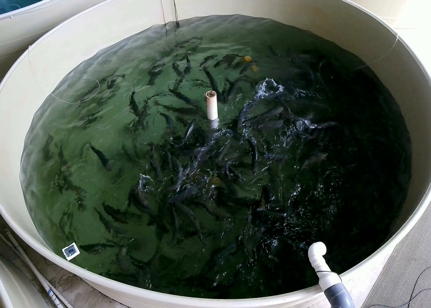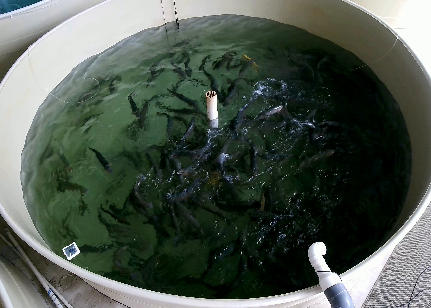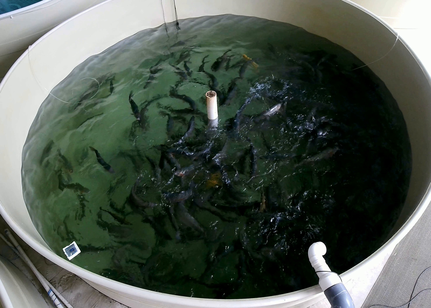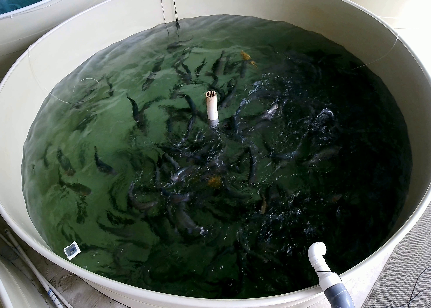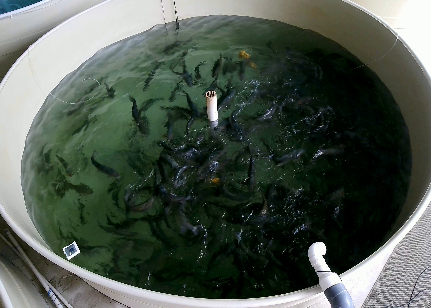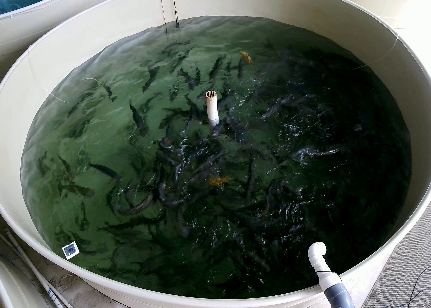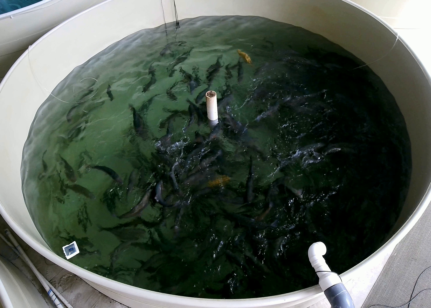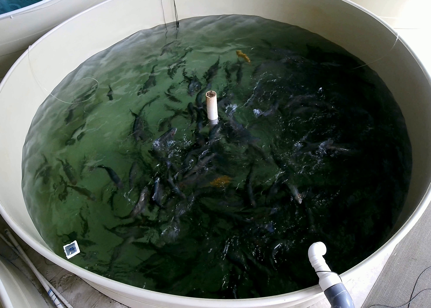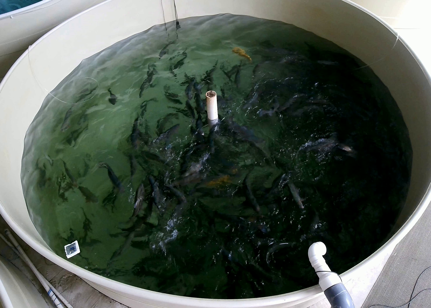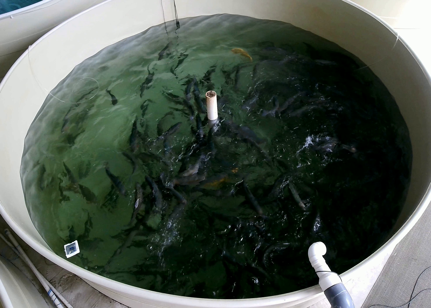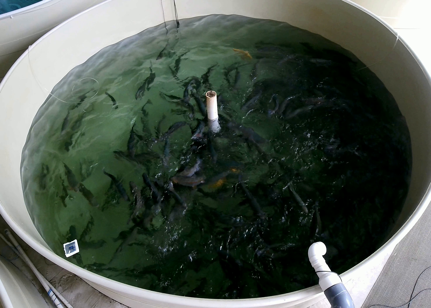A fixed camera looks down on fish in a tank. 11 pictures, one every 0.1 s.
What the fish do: Weak feeding.
